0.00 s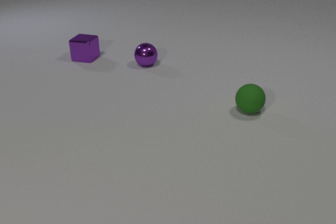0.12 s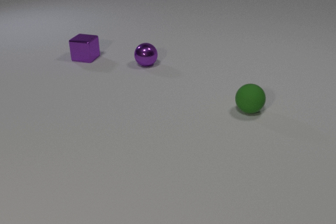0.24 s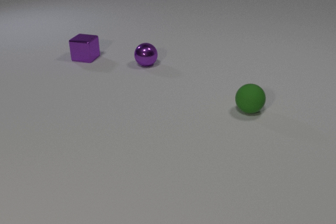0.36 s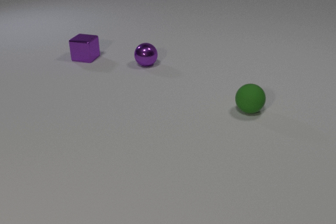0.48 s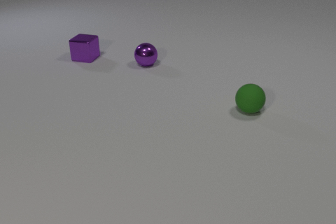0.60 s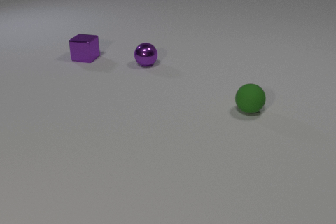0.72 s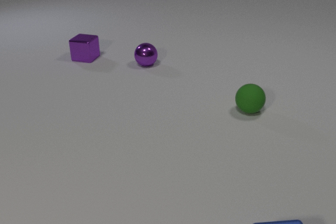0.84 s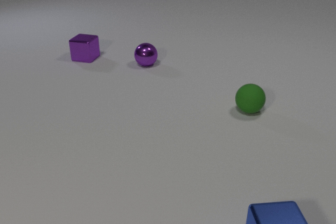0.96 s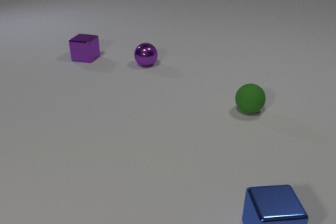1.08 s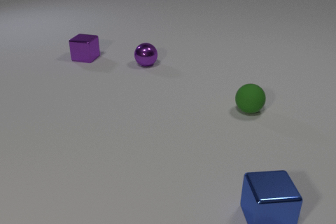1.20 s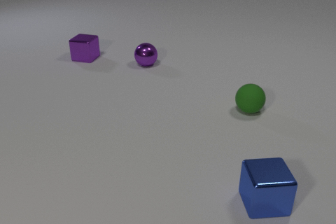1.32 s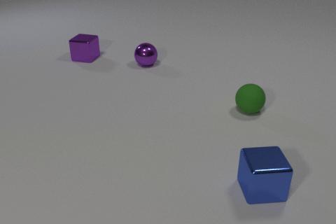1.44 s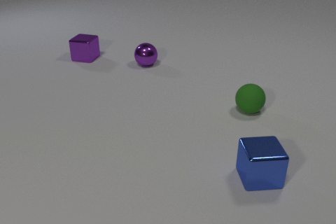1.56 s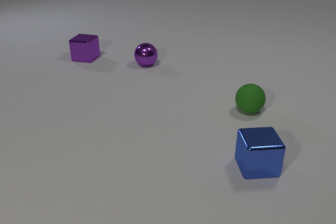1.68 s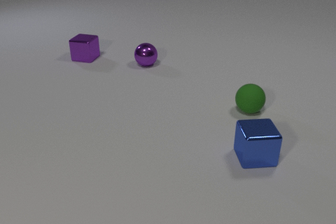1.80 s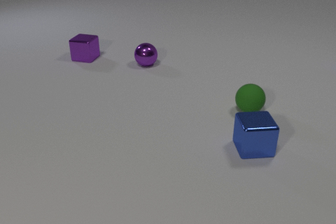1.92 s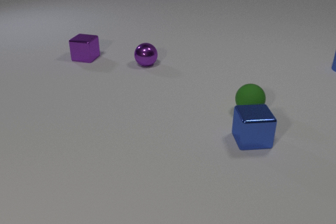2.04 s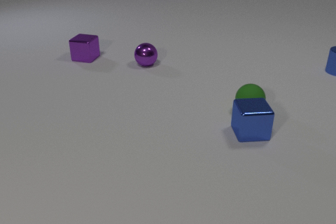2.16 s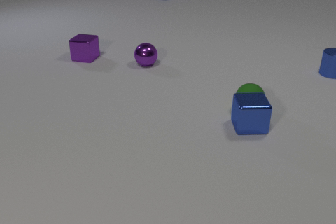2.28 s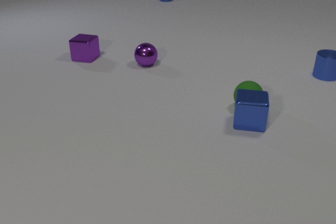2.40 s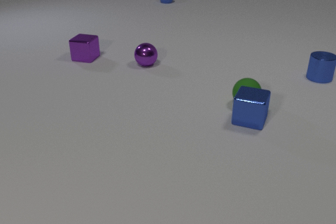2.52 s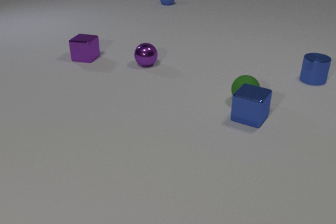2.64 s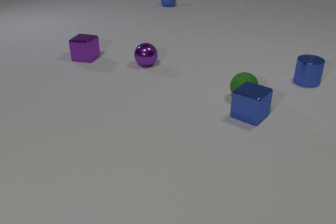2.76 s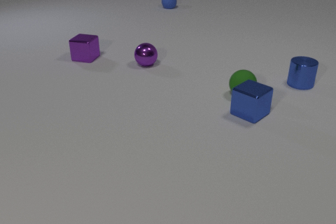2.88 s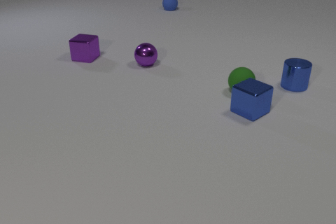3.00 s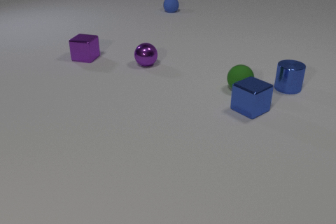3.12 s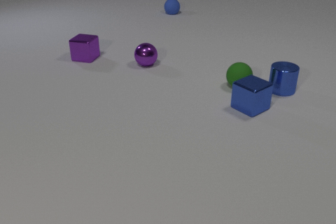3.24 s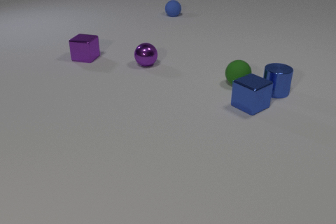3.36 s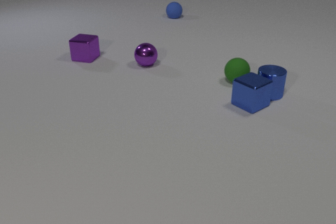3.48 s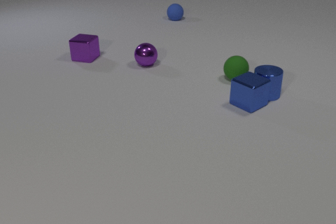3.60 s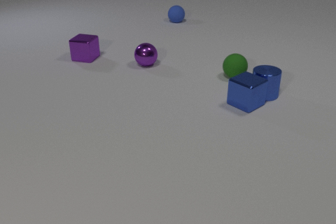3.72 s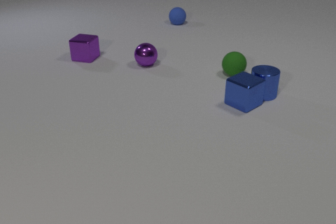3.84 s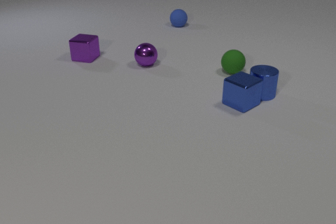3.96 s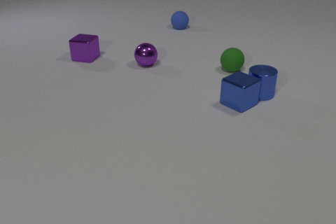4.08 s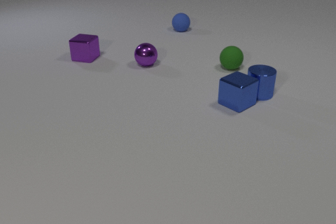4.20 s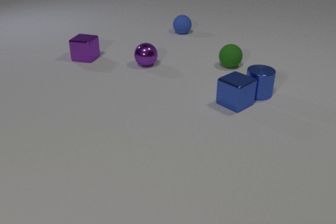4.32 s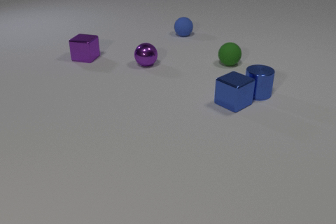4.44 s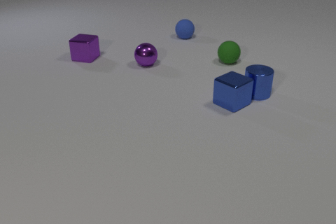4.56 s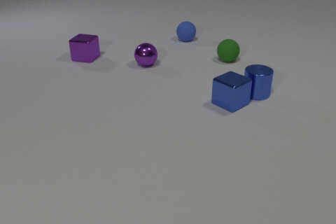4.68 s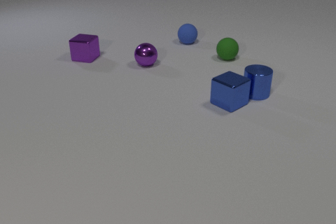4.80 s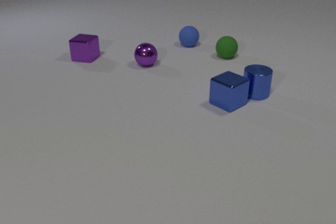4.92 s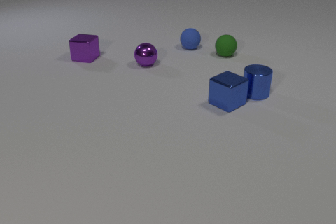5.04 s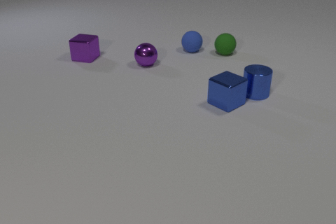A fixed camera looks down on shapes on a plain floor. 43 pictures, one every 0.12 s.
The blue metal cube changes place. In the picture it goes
away from the camera.
The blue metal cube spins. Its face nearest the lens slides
to the left.
0.00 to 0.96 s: The blue metal cube comes in at the bottom edge, slides away from the camera.
0.96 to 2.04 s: The blue metal cube slides away from the camera. The blue metal cylinder comes in at the right edge, slides toward the camera and to the left.
2.04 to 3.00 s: The blue metal cube slides away from the camera, spins clockwise seen from above by about 60 degrees, its near face sliding to the left. The green rubber sphere rolls away from the camera. The blue metal cylinder slides toward the camera and to the left. The blue rubber sphere comes in at the top edge, rolls toward the camera. The blue metal cube and the green rubber sphere collide.
3.00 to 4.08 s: The blue metal cube slides to the left and away from the camera. The green rubber sphere rolls away from the camera. The blue metal cylinder slides to the left and toward the camera. The blue rubber sphere rolls toward the camera. The blue metal cube and the blue metal cylinder collide.
4.08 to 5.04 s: The blue metal cube slides to the left. The green rubber sphere rolls away from the camera. The blue rubber sphere rolls toward the camera.
What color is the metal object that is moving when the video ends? blue.
Are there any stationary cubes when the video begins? yes.
How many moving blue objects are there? 3.
